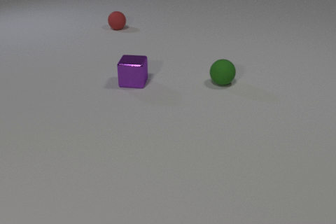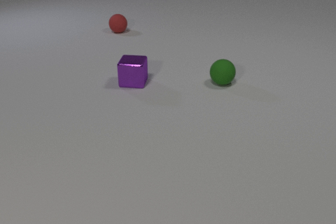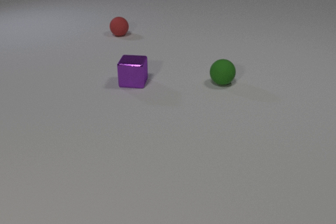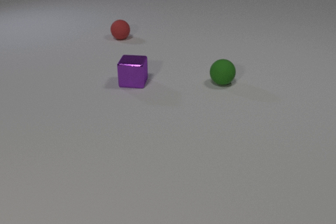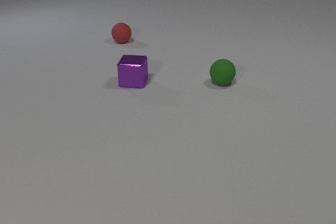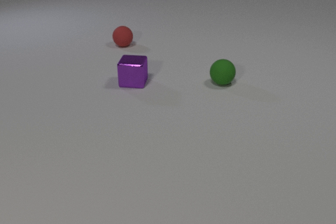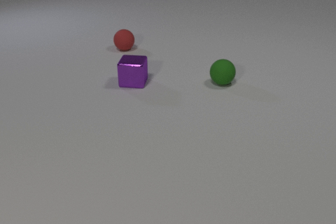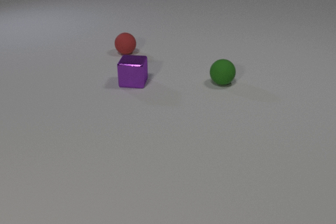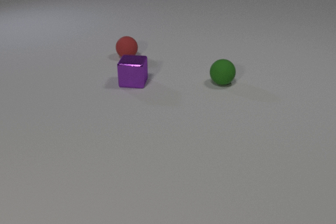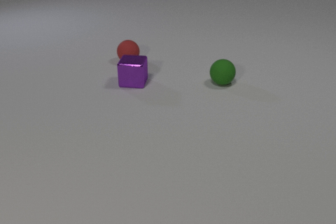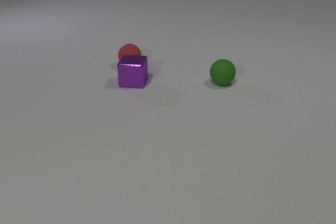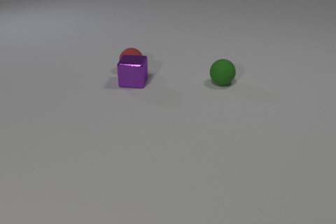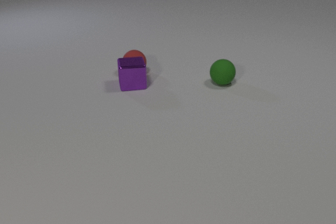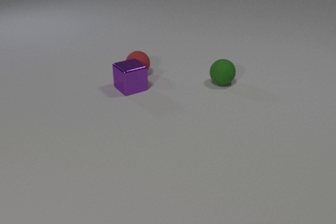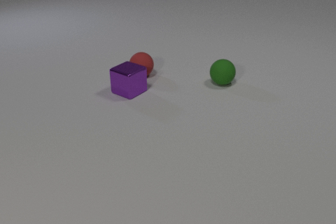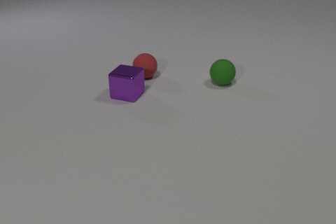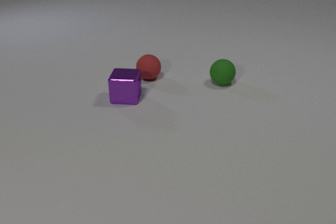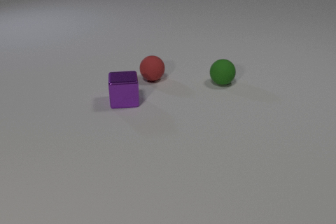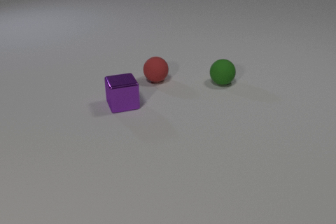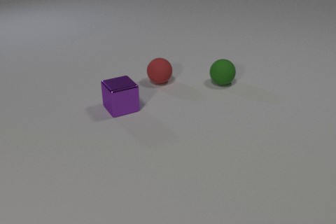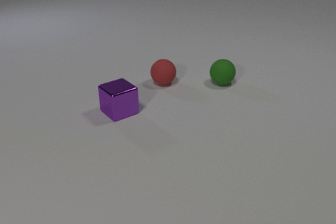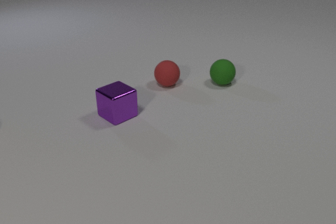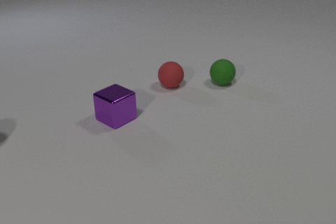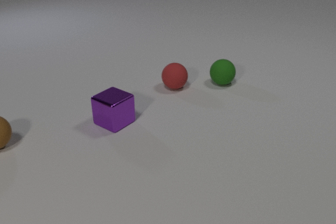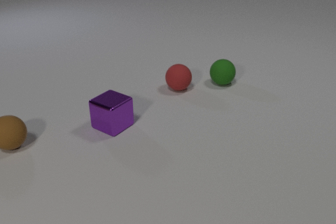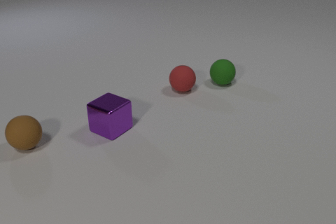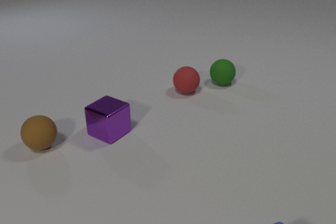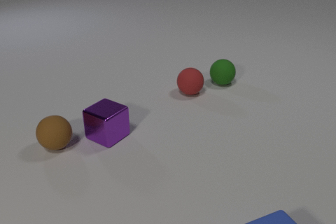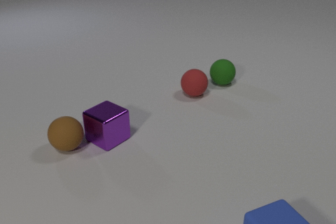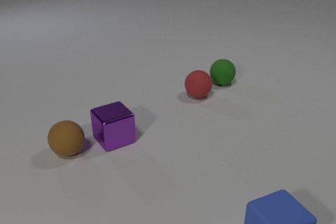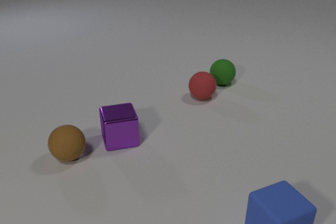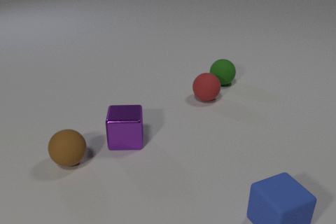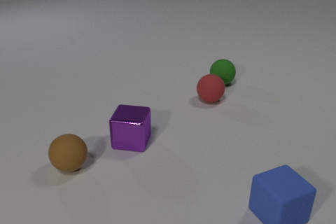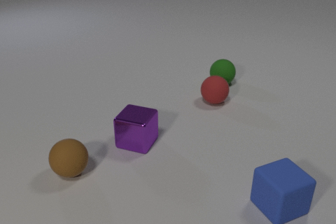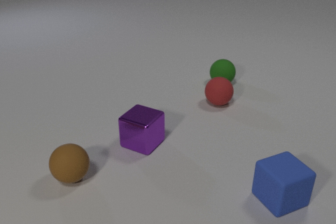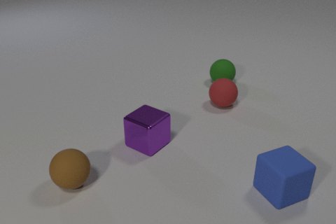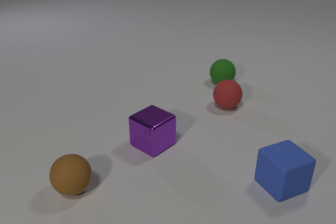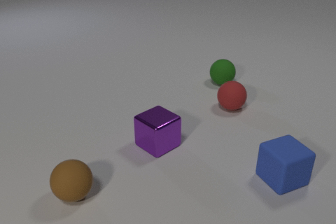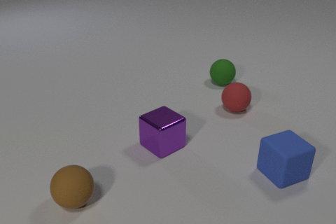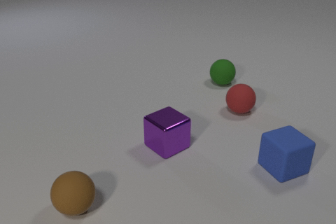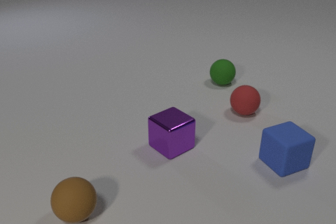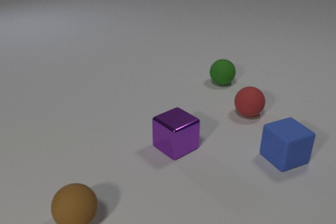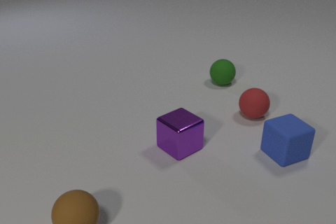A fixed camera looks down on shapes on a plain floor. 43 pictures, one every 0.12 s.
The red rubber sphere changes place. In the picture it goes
toward the camera.
The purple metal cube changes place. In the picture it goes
toward the camera.
0.00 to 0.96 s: The red rubber sphere rolls toward the camera.
0.96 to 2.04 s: The red rubber sphere rolls toward the camera and to the right. The purple metal cube slides toward the camera, spins counterclockwise seen from above by about 105 degrees, its near face sliding to the right. The red rubber sphere and the purple metal cube collide.
2.04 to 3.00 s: The red rubber sphere rolls to the right and toward the camera. The purple metal cube slides toward the camera, spins so that its near face slides to the right, counterclockwise seen from above. The brown rubber sphere comes in at the left edge, rolls to the right and toward the camera.
3.00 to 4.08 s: The red rubber sphere rolls to the right and toward the camera. The purple metal cube slides to the right and toward the camera, spins so that its near face slides to the left, clockwise seen from above. The brown rubber sphere rolls toward the camera and to the right. The blue rubber cube comes in at the bottom edge, slides away from the camera. The purple metal cube and the brown rubber sphere collide.
4.08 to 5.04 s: The red rubber sphere rolls to the right and toward the camera. The purple metal cube slides to the right, spins so that its near face slides to the left, clockwise seen from above. The brown rubber sphere rolls toward the camera. The blue rubber cube slides away from the camera.
Are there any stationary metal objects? no.
What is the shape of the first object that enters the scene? sphere.
What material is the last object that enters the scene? rubber.
